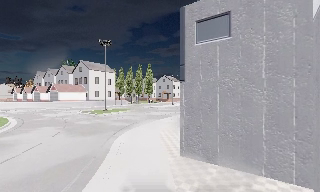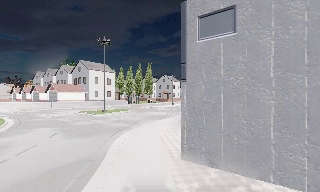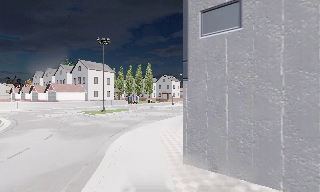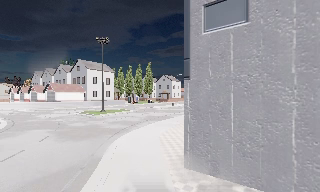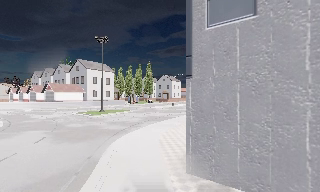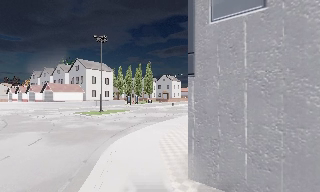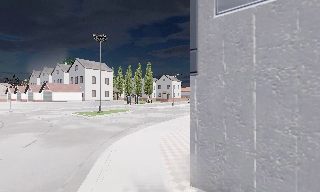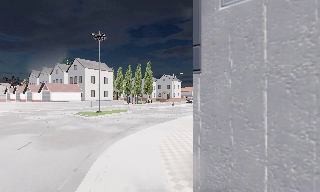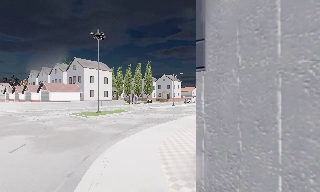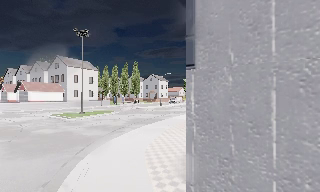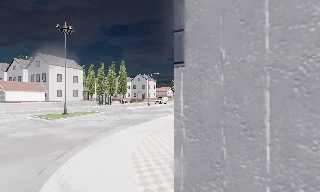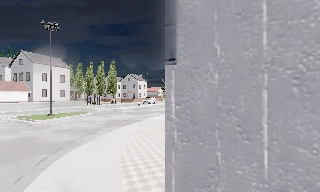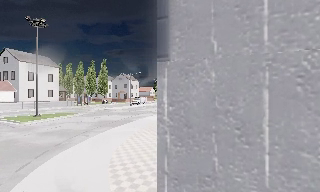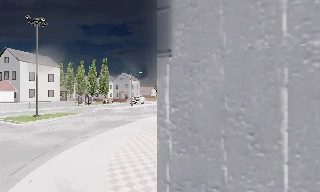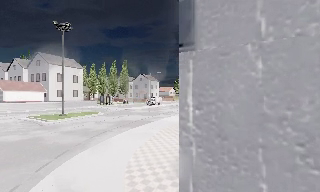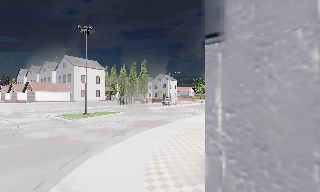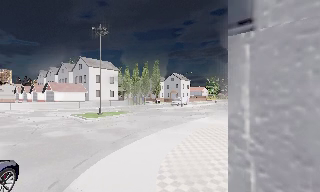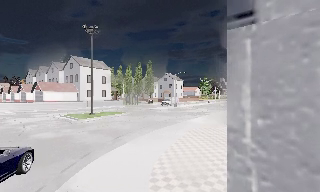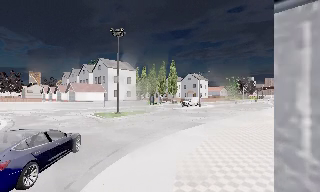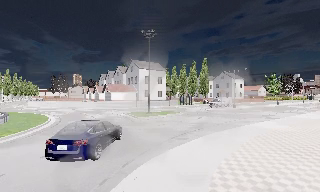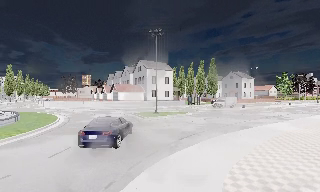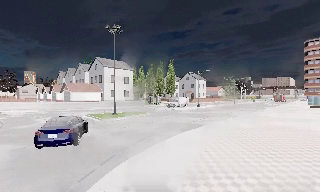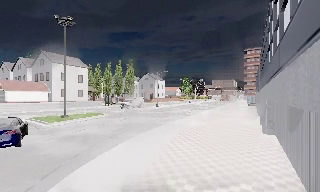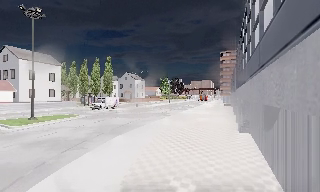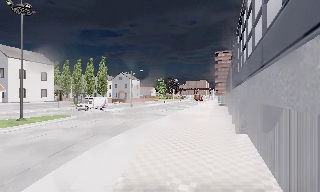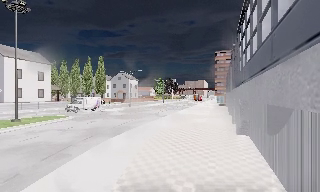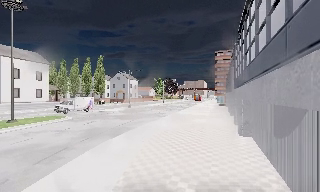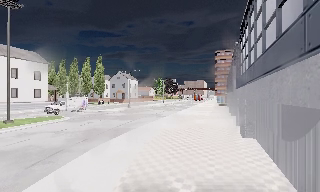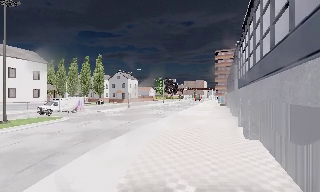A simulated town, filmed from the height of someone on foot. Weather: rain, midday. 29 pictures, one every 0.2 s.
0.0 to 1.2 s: The camera travels forward, about 2 m, so what stands in front looms larger.
1.2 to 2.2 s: The camera swings to its right by about 10 degrees, and the scene slides to the left. It travels forward, about 1.5 m, so what stands in front looms larger.
2.2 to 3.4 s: The scene slides to the right, as the camera pans about 15 degrees to its left. It travels forward, about 1.5 m, so what stands in front looms larger.
3.4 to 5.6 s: The camera swings to its right by about 15 degrees, and the scene slides to the left. It travels forward, about 3.5 m, so what stands in front looms larger.
The film runs forward here.
